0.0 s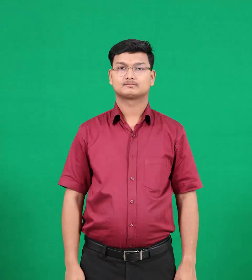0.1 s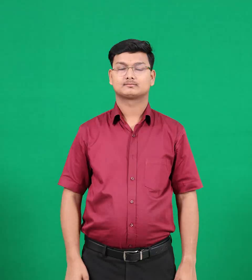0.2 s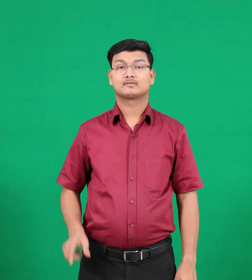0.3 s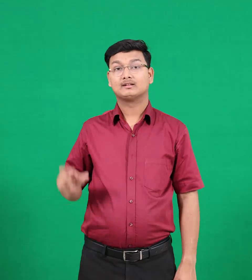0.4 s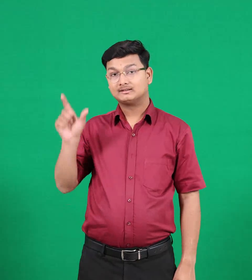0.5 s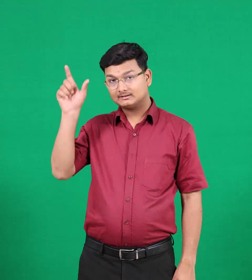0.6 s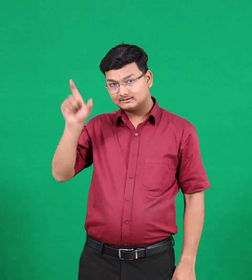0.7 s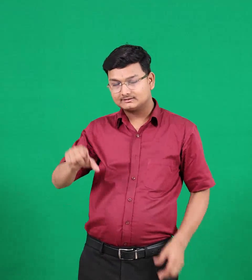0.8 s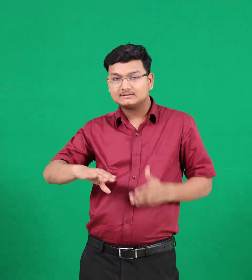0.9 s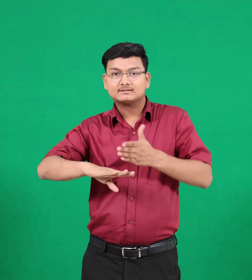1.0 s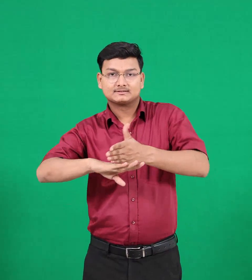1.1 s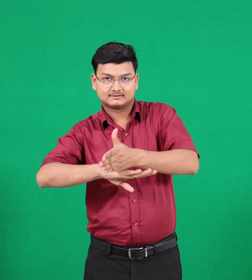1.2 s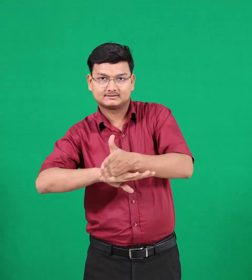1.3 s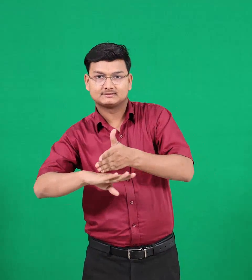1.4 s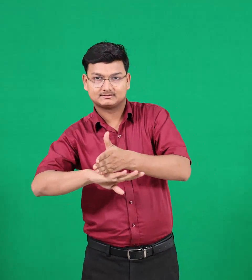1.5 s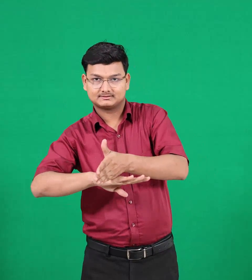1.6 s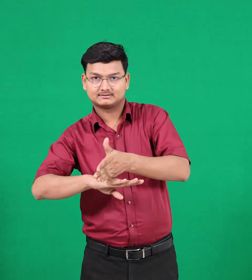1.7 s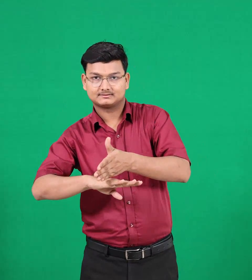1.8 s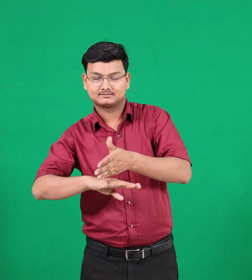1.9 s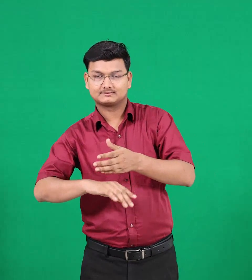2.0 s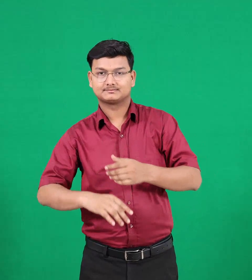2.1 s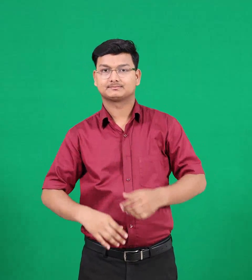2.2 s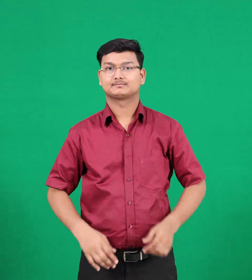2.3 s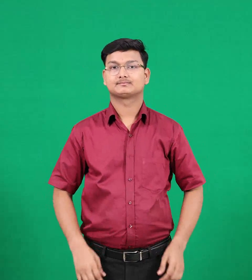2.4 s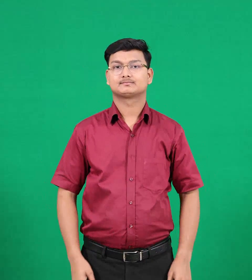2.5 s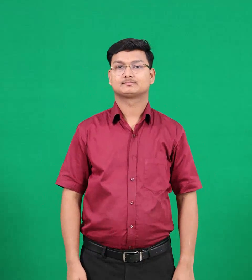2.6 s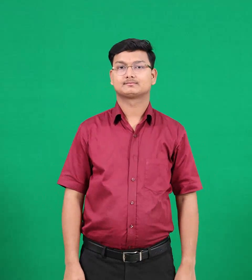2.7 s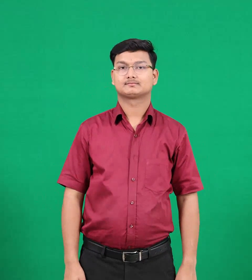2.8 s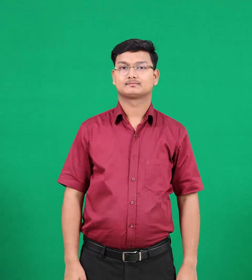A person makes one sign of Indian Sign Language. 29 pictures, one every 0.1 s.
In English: carpenter
